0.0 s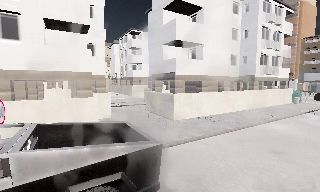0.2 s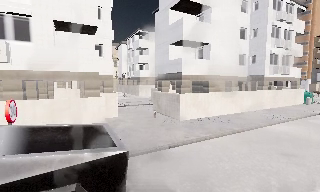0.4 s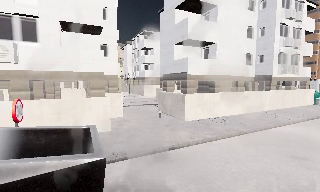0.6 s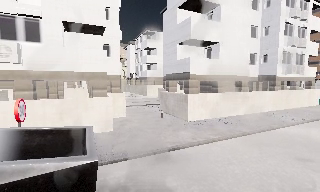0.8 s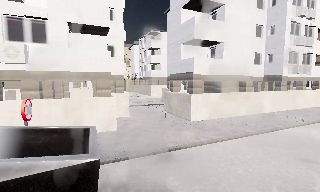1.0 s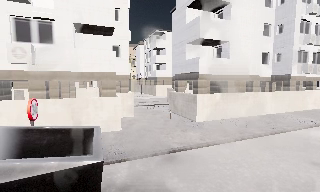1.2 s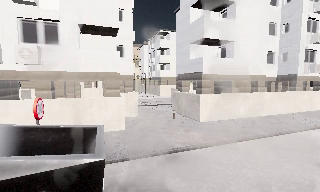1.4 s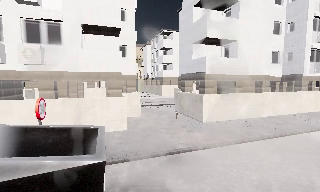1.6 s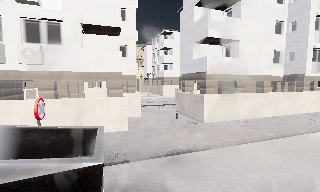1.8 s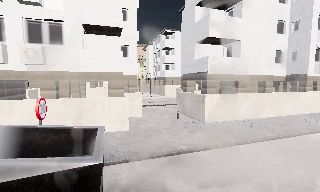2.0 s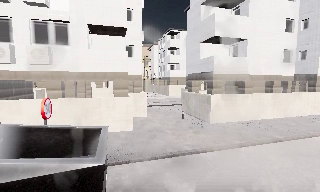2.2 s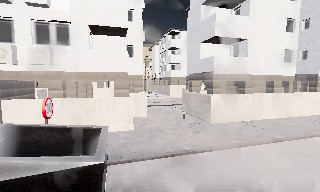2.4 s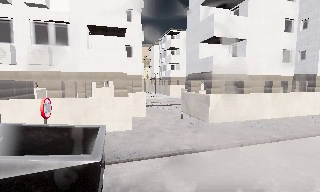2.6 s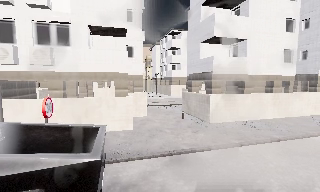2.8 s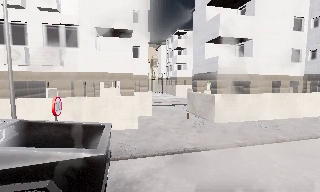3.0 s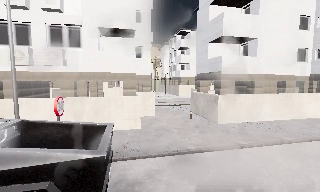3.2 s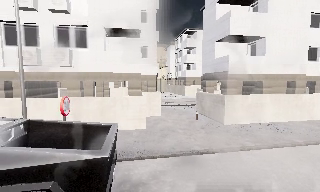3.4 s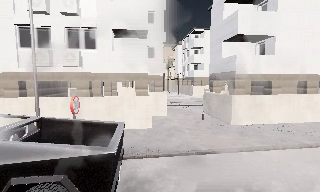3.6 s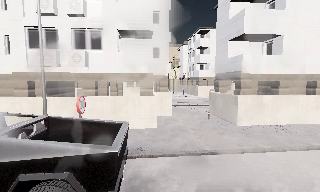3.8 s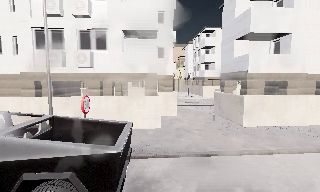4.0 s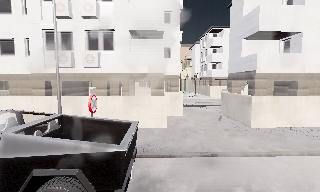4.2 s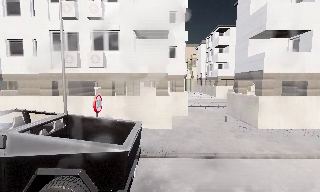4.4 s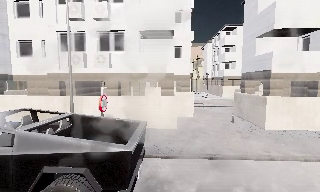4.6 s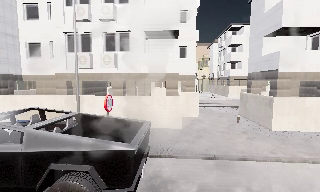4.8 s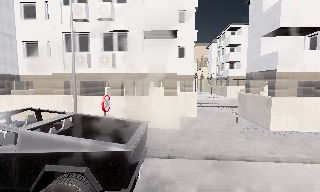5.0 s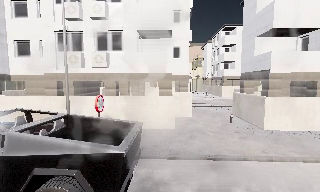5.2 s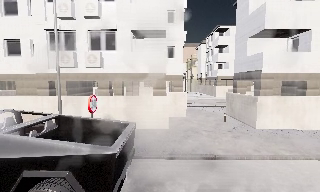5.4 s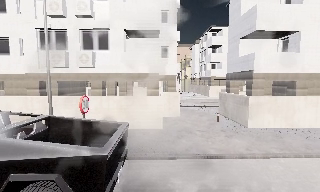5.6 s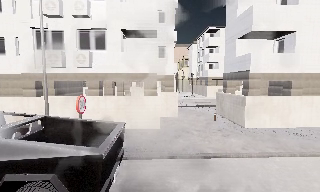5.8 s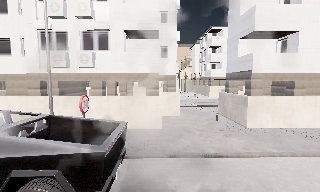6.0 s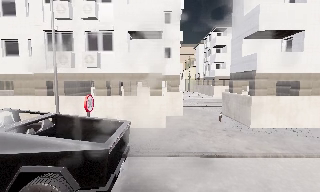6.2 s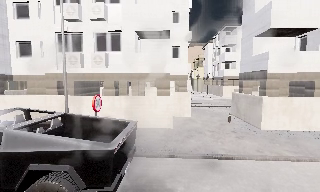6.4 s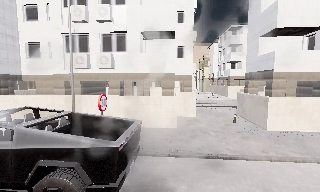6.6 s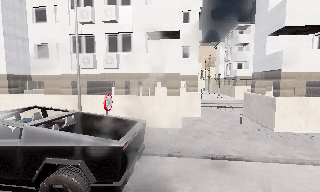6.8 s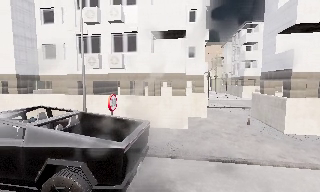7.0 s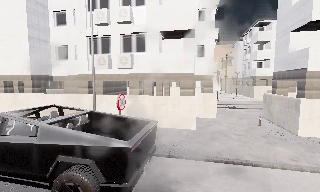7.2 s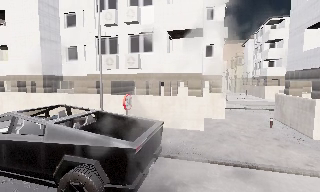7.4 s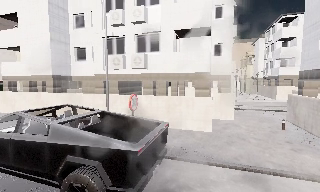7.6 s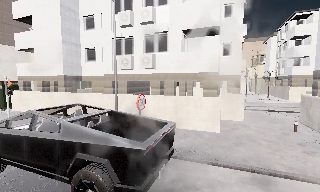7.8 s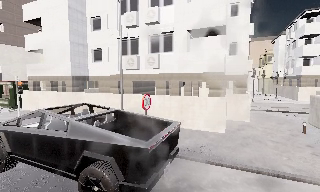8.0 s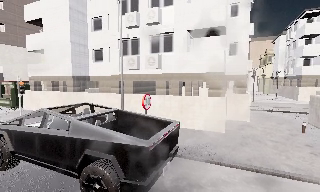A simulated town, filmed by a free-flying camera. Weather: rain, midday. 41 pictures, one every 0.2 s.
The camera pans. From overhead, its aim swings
counterclockwise.
The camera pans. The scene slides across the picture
to the right.
0.0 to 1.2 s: The camera pans to its left, which is counterclockwise from overhead, by about 10 degrees.
1.2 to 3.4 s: The camera swings to its left by about 15 degrees, and the scene slides to the right.
3.4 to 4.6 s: The scene slides to the right, as the camera pans about 10 degrees to its left.
4.6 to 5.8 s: The camera shifts only a little, or ends up much as it began.
5.8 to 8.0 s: The camera swings to its left by about 25 degrees, and the scene slides to the right.
The film runs forward here.
